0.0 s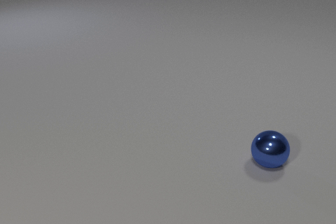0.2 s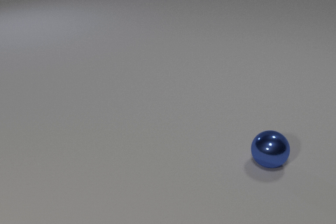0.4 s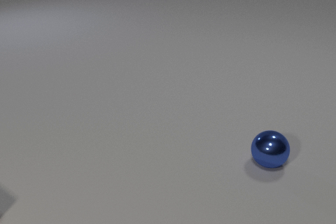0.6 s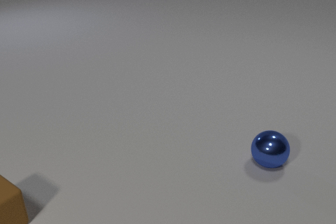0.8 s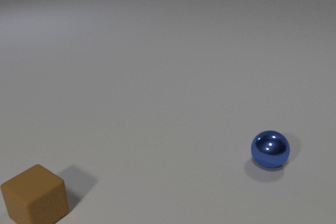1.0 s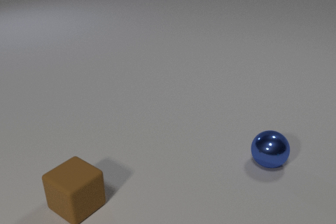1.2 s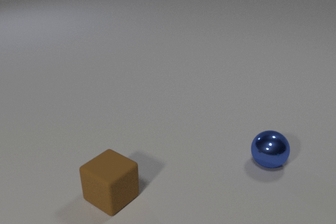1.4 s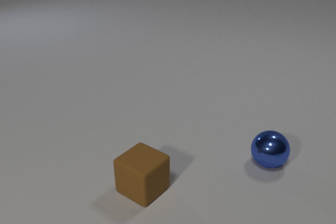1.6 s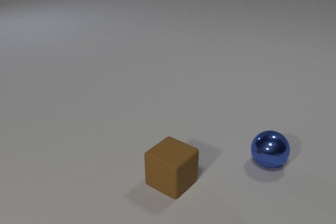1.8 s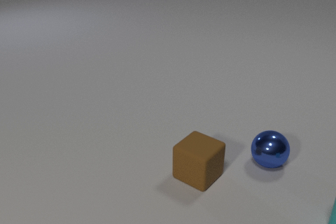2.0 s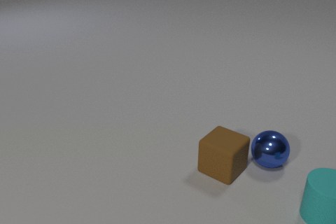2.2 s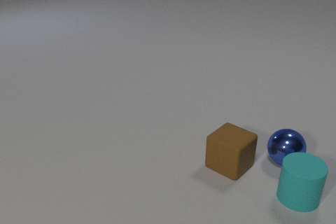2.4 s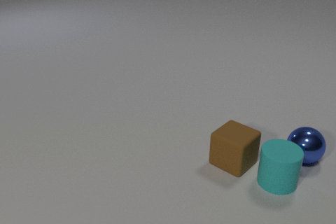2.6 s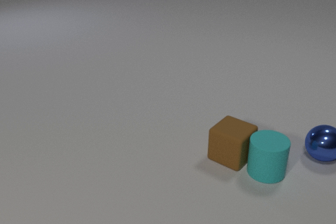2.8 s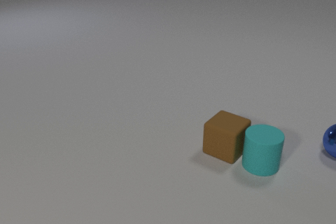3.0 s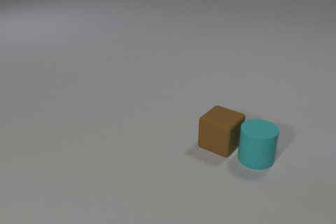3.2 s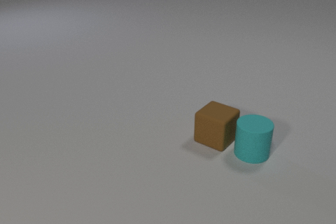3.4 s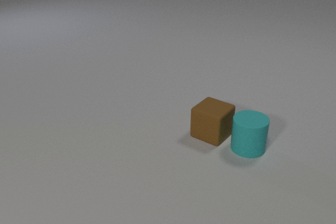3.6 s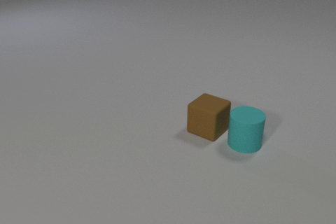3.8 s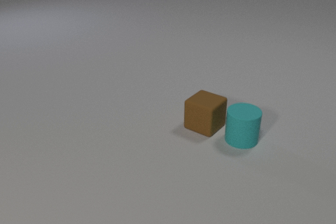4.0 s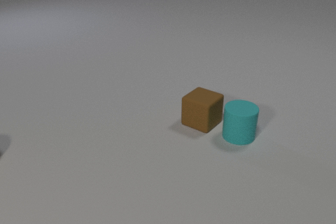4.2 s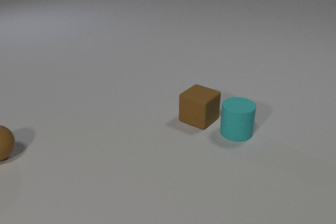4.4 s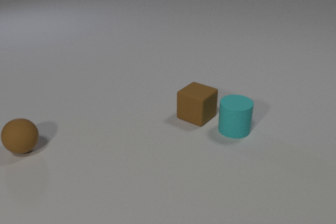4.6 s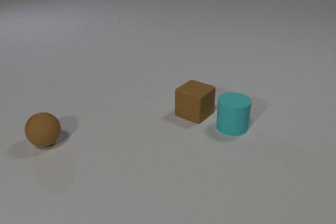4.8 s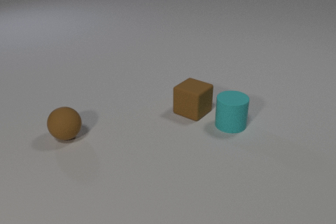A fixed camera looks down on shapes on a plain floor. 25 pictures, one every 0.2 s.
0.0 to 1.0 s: The brown rubber cube comes in at the left edge, slides to the right.
1.0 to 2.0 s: The brown rubber cube slides to the right. The cyan rubber cylinder comes in at the right edge, slides to the left and away from the camera.
2.0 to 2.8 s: The brown rubber cube slides away from the camera. The blue metal sphere rolls to the right and away from the camera. The cyan rubber cylinder slides to the left and away from the camera. The brown rubber cube and the blue metal sphere collide. The brown rubber cube and the cyan rubber cylinder collide.
2.8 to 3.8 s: The brown rubber cube slides away from the camera and to the left. The blue metal sphere rolls to the right, leaves at the right edge. The cyan rubber cylinder slides away from the camera and to the left.
3.8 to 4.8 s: The brown rubber cube slides away from the camera and to the left. The cyan rubber cylinder slides away from the camera and to the left. The brown rubber sphere comes in at the left edge, rolls to the right.
What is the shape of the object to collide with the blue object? cube.
What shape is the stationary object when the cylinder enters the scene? sphere.
Are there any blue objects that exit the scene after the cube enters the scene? yes.
